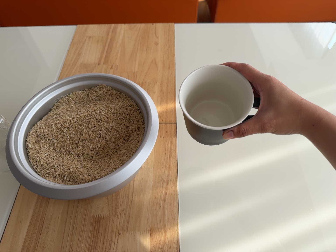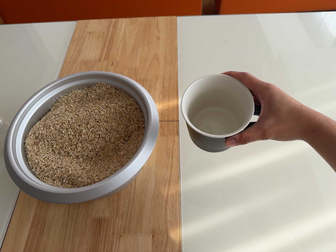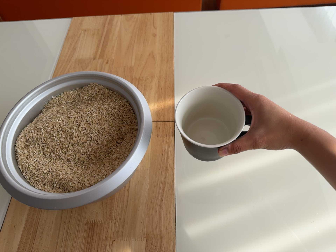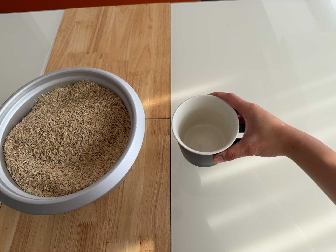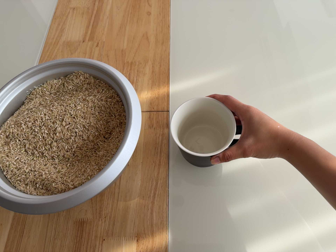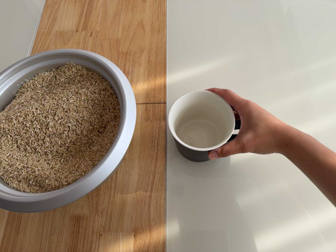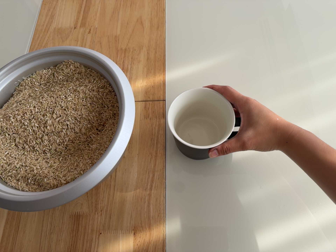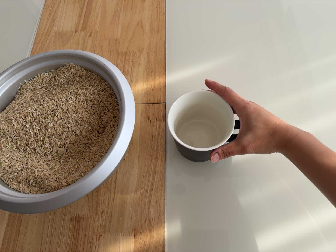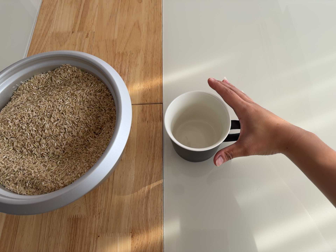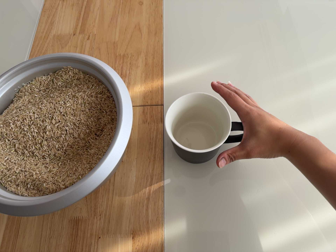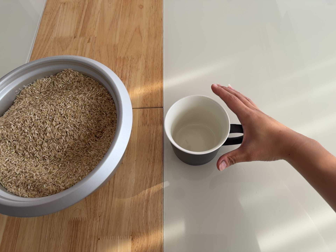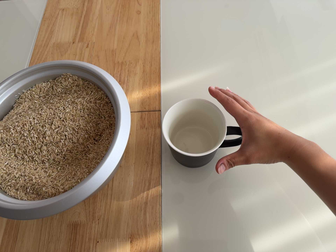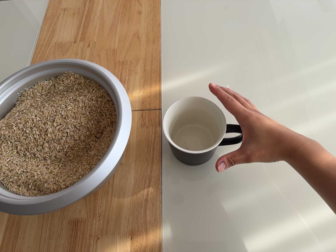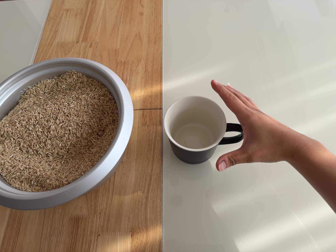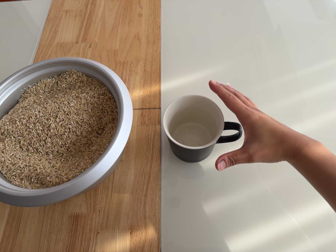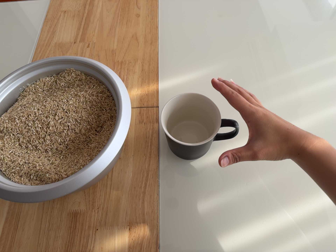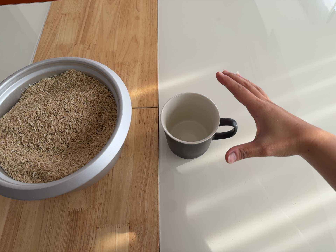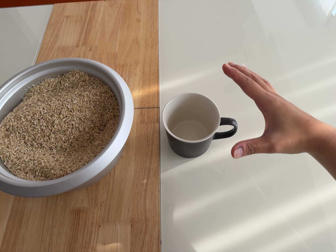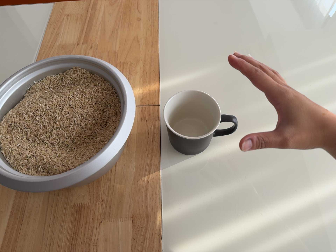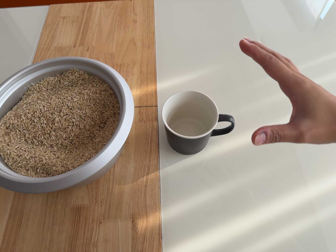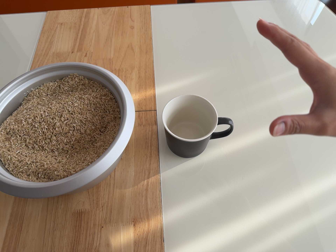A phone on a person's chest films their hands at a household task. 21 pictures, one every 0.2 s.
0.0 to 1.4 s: The camera travels forward, toward the top of its view and to its right, about 10 cm, so what stands in front looms larger. Its aim tips toward the bottom of its view by about 10 degrees.
1.4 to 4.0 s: The camera travels backward and toward the bottom of its view, about 9 cm, so what stands in front gets smaller.
The film runs backward here.
